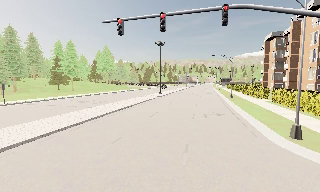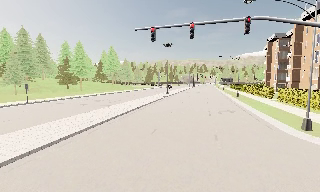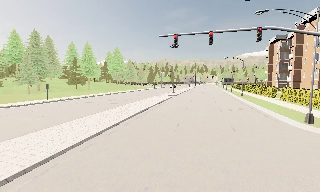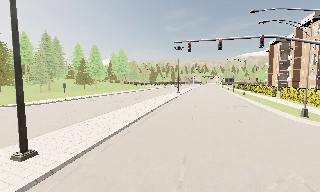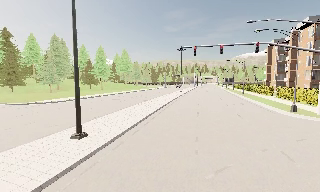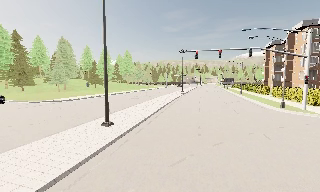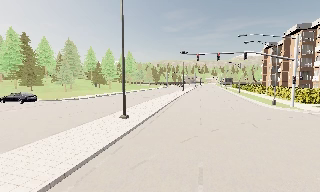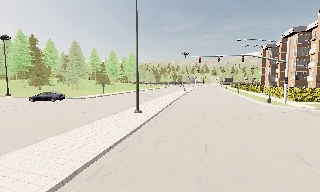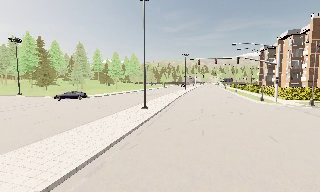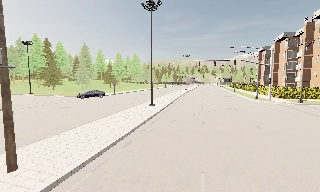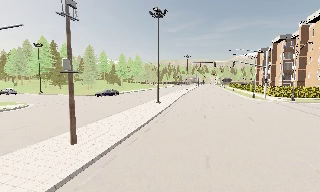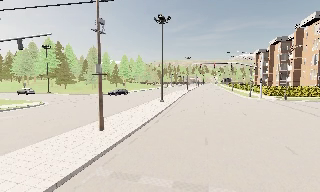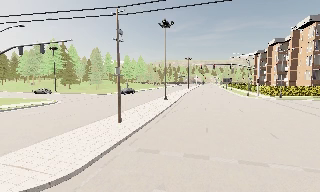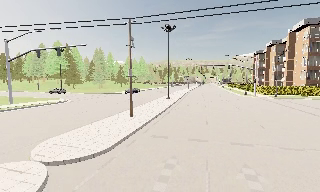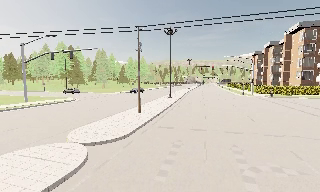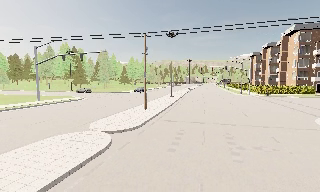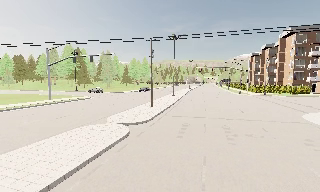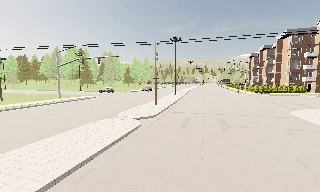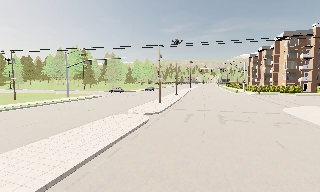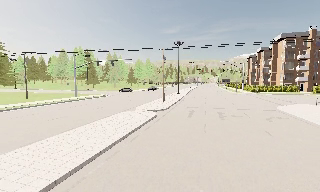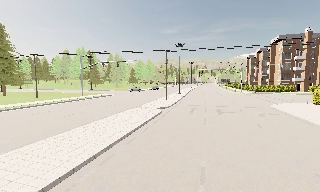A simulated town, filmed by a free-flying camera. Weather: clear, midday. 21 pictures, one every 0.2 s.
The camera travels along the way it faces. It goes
backward.
0.0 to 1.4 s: The camera travels backward and to its left, about 16 m, so what stands in front gets smaller.
1.4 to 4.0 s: The camera travels backward, about 25 m, so what stands in front gets smaller.
The film runs backward here.
